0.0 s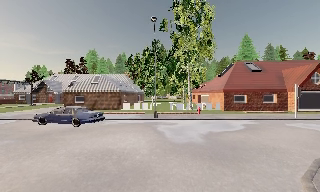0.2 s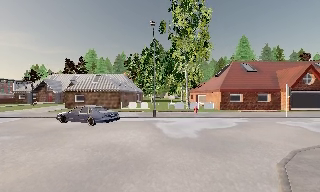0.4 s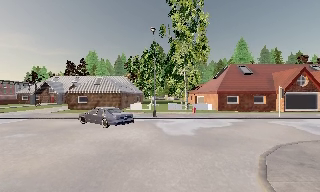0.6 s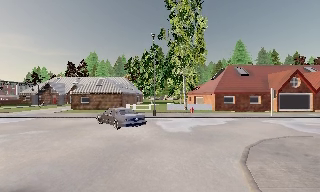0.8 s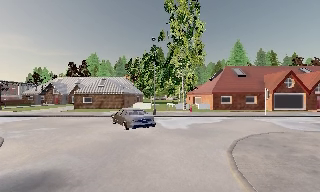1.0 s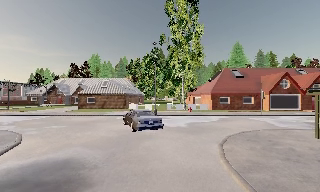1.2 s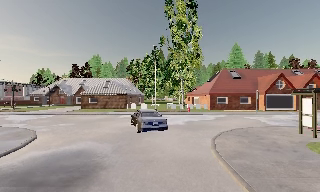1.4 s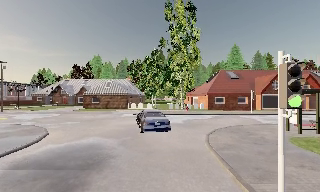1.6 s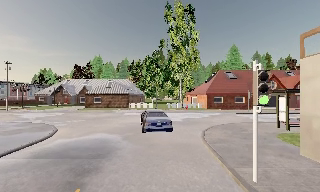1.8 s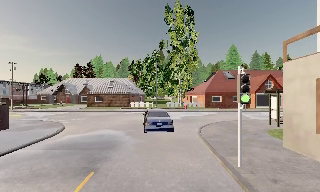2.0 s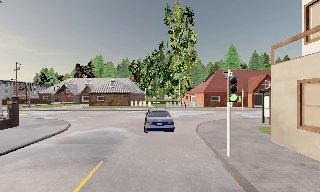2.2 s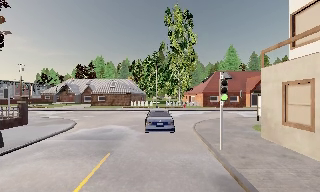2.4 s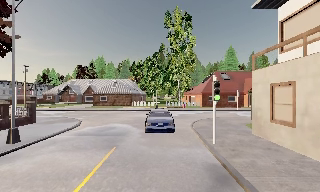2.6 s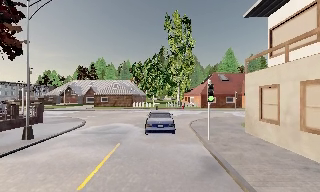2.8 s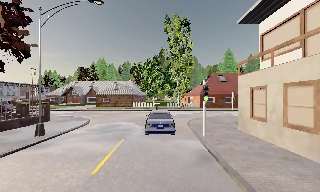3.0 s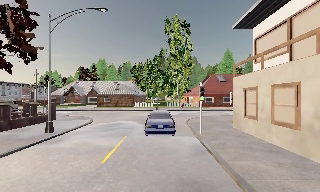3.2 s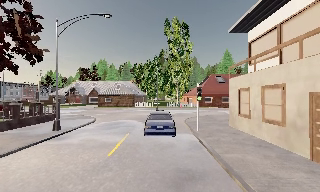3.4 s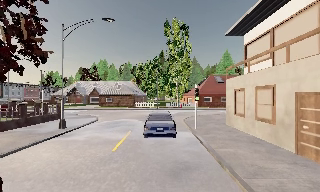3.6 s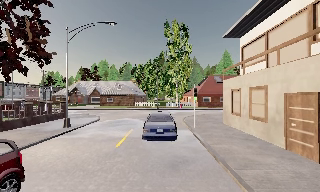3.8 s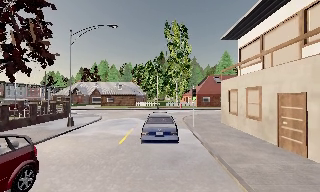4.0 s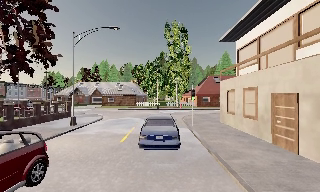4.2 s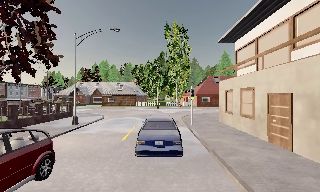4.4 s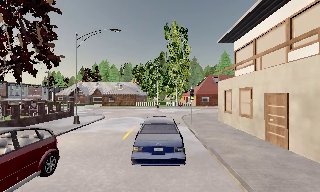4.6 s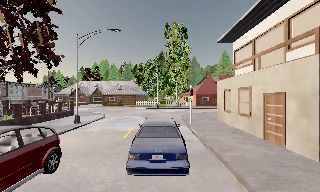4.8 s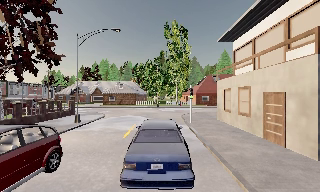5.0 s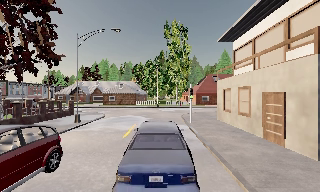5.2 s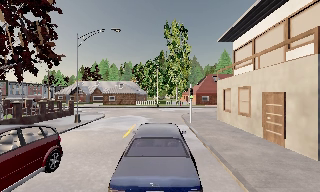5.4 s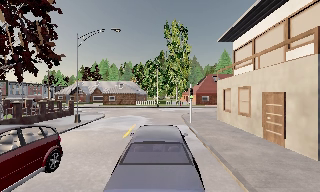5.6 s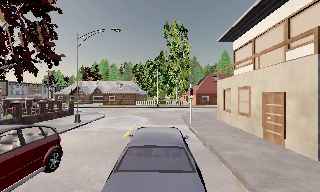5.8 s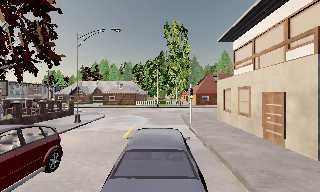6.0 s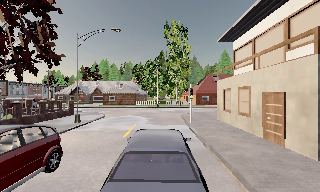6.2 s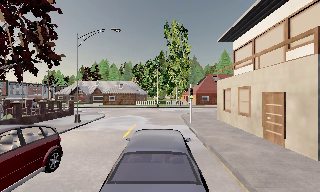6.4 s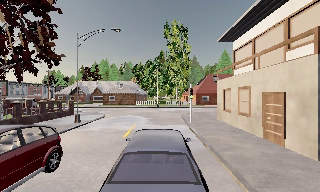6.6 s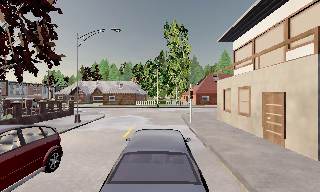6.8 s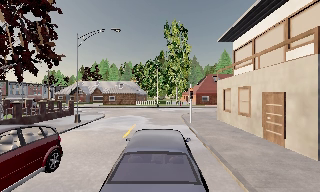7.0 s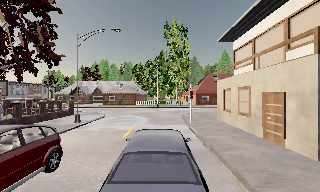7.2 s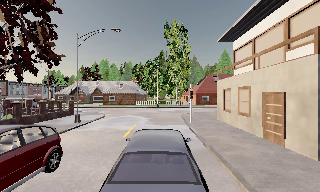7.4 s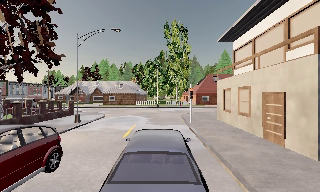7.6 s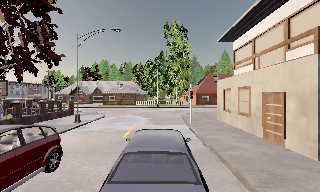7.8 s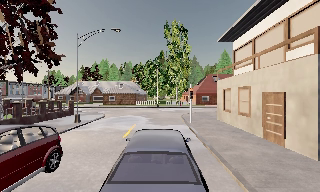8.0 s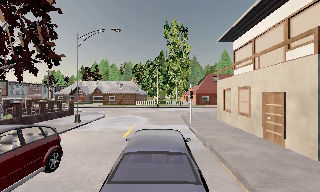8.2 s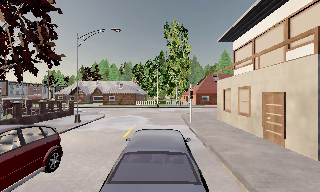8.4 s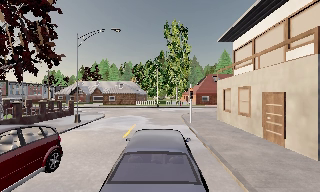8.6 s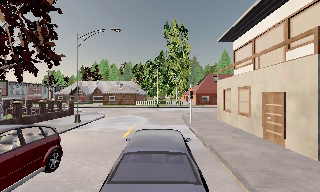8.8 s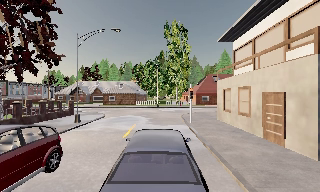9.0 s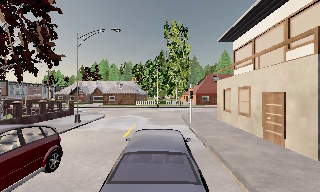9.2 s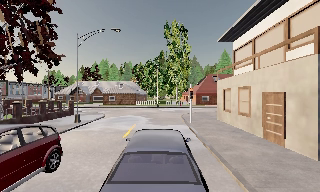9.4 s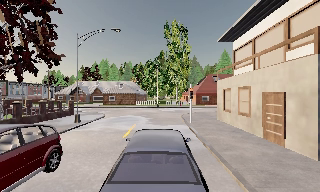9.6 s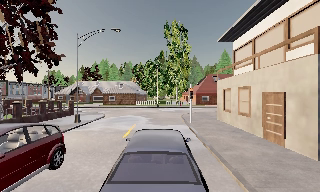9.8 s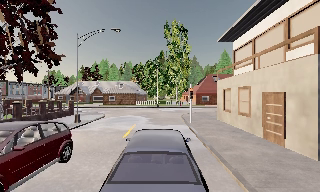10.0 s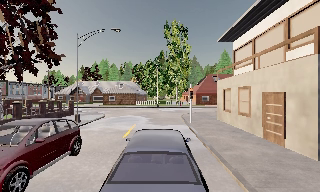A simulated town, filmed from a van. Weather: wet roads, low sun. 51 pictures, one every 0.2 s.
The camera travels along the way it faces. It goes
backward.
0.0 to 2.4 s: The camera travels backward, about 11 m, so what stands in front gets smaller.
2.4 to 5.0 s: The camera travels backward, about 6 m, so what stands in front gets smaller. It loses speed.
5.0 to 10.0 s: The camera keeps its place and its aim.
The film runs backward here.
